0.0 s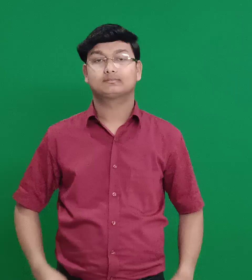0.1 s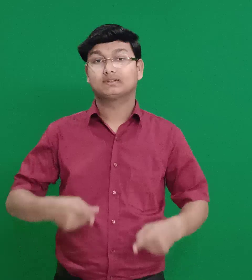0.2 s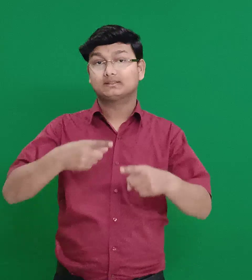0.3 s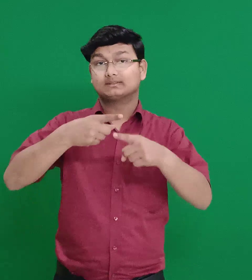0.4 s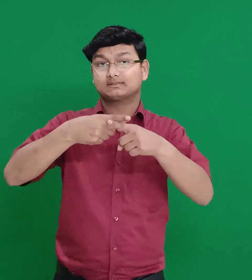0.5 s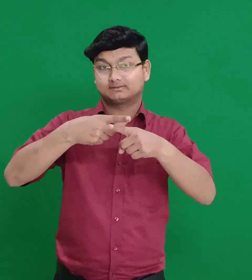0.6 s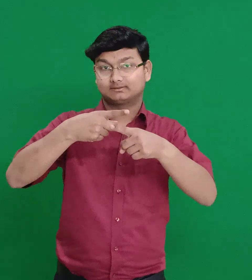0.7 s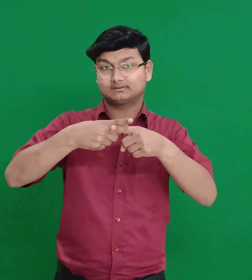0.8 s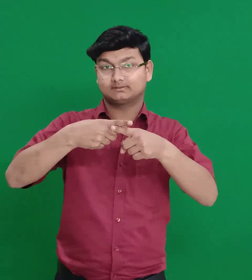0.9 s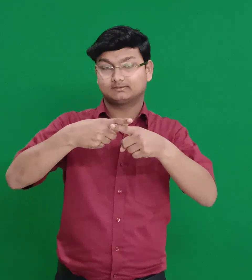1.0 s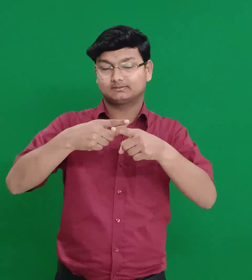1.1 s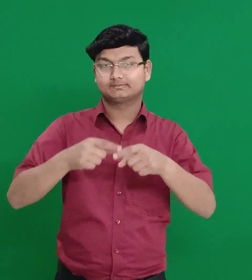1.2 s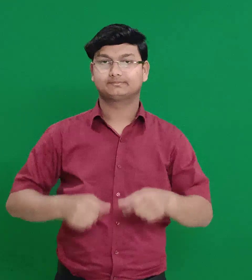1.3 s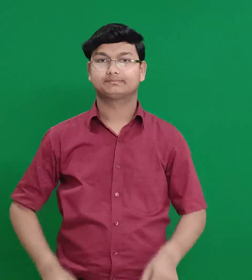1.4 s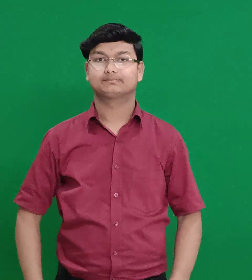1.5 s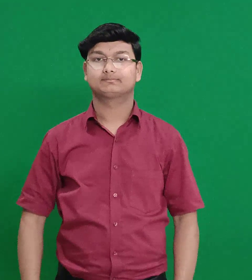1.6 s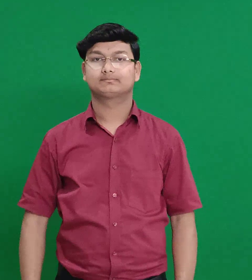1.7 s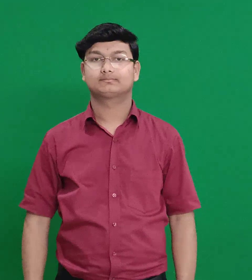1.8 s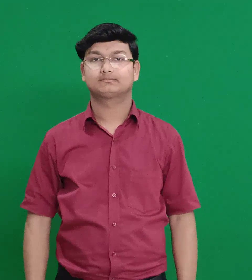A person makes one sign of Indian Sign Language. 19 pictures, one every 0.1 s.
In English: greece
